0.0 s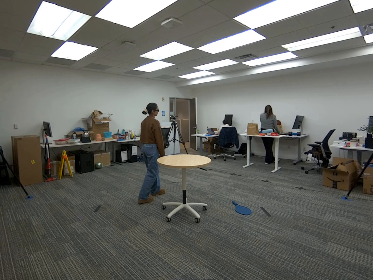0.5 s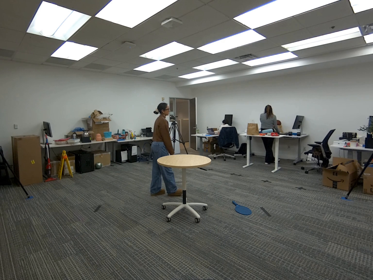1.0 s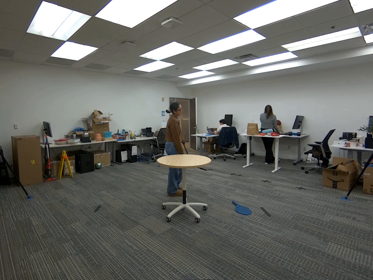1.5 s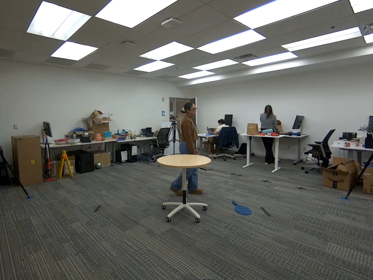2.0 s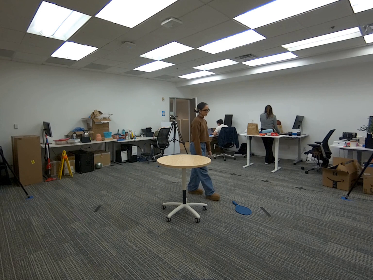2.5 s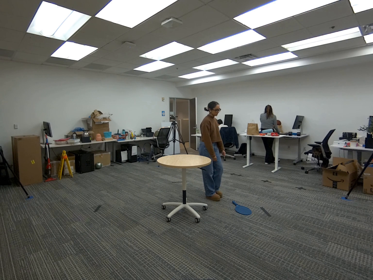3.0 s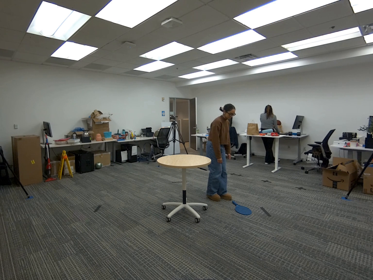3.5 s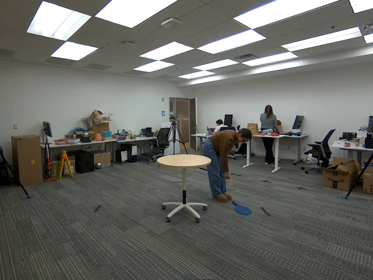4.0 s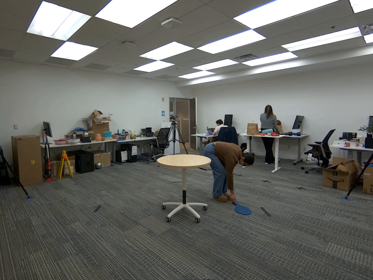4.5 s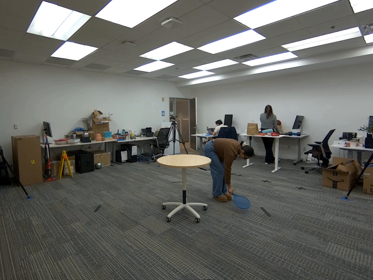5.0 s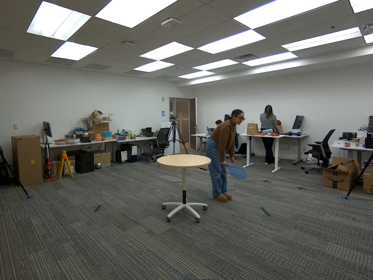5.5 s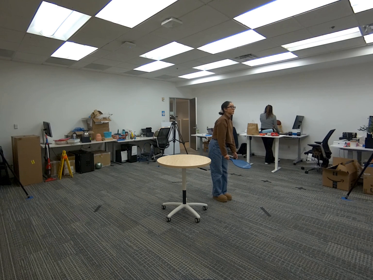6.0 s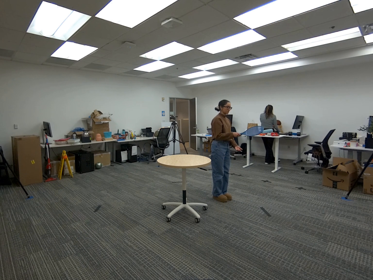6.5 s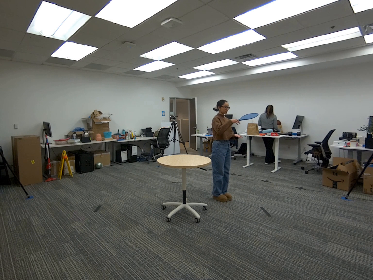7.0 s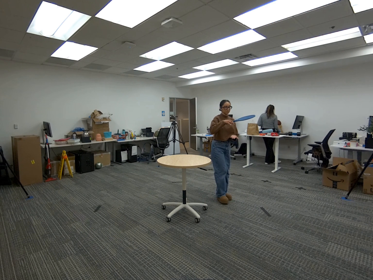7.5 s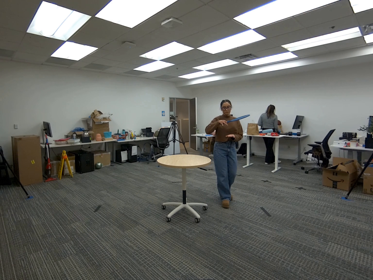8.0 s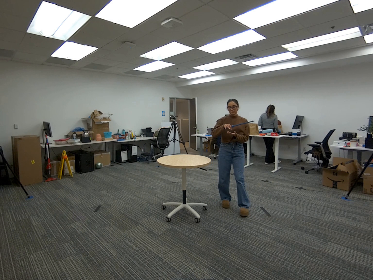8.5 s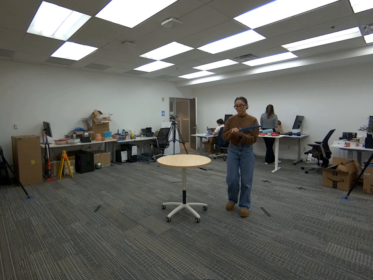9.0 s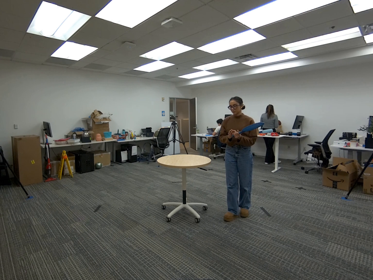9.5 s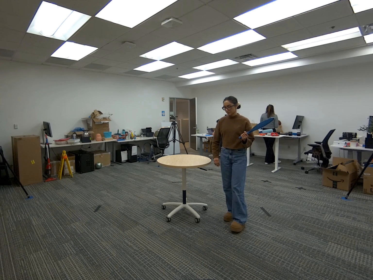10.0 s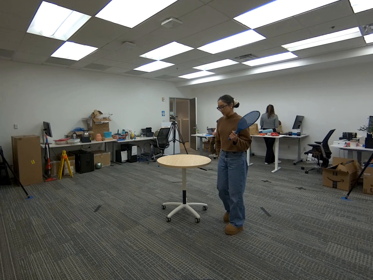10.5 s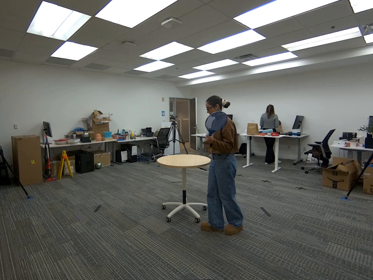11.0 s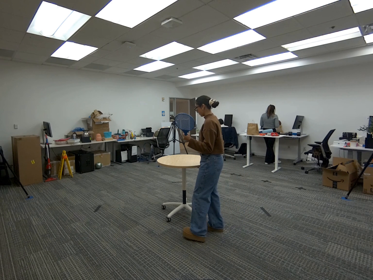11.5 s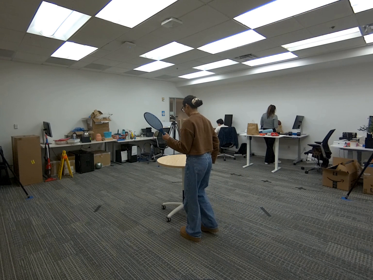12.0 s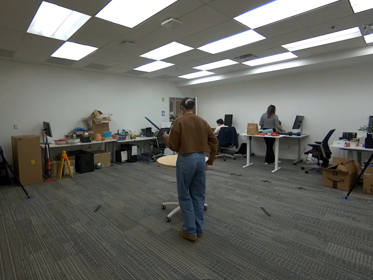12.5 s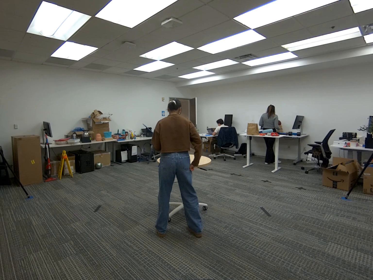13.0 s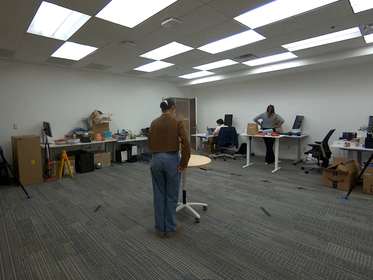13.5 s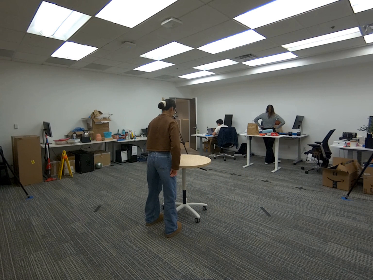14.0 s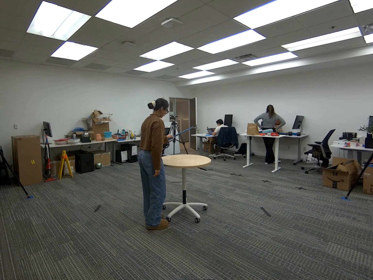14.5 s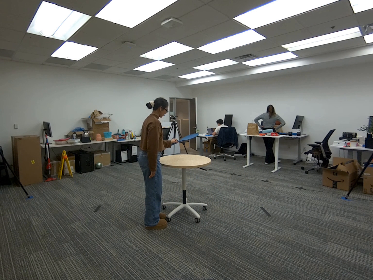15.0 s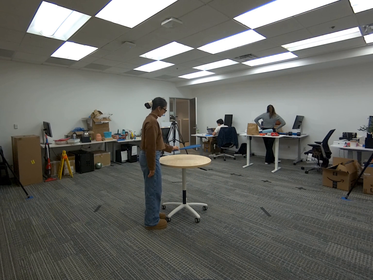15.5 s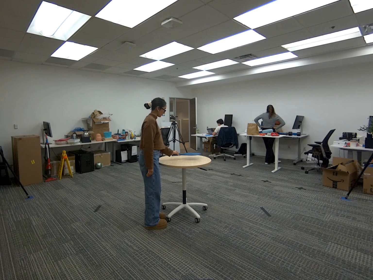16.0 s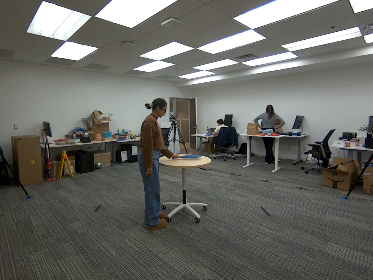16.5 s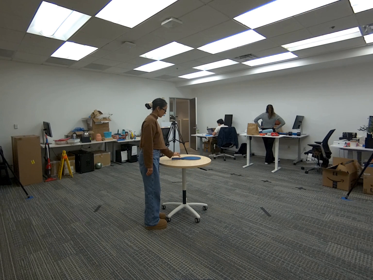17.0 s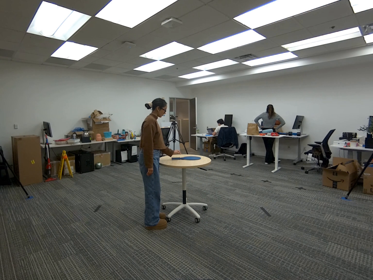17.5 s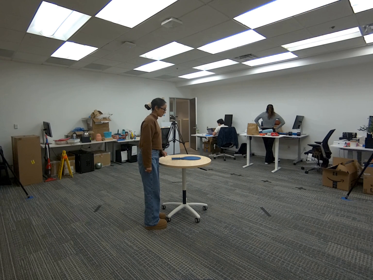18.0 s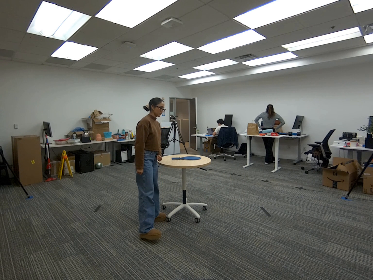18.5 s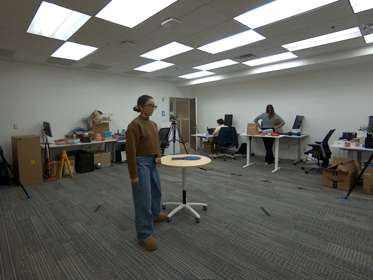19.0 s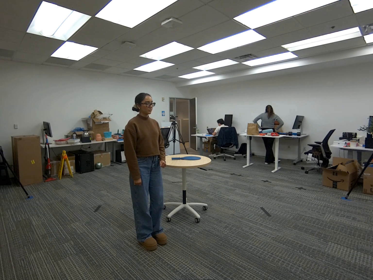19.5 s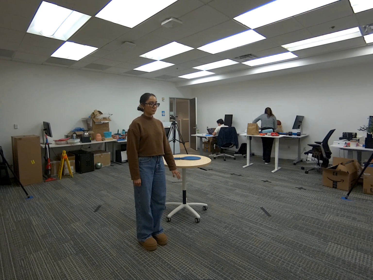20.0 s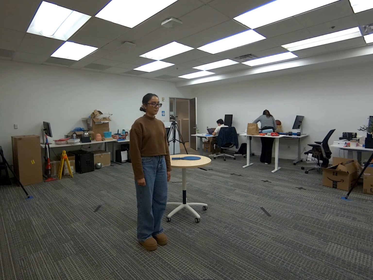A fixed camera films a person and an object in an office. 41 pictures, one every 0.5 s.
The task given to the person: Walk to the tennis racket on the ground, pick it up with your right hand, handover to your left hand, and place the racket on the round table.
